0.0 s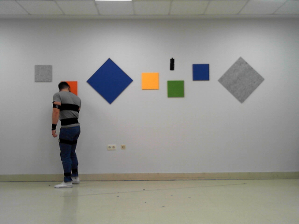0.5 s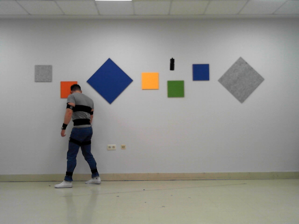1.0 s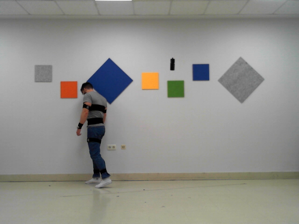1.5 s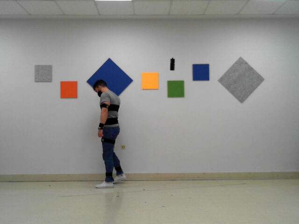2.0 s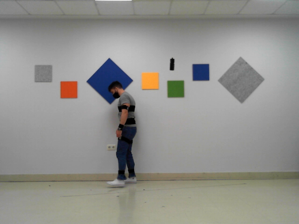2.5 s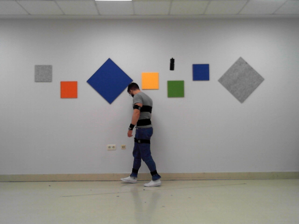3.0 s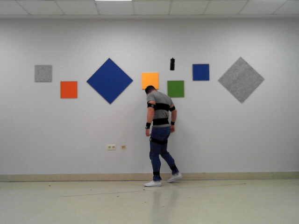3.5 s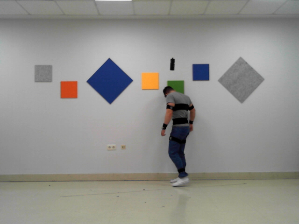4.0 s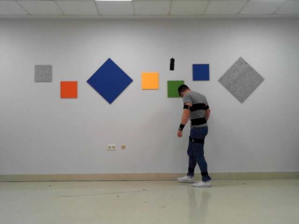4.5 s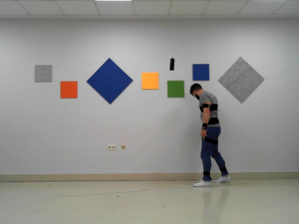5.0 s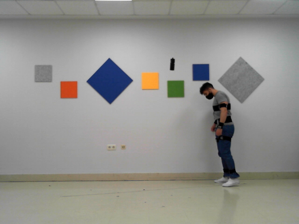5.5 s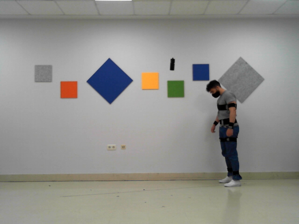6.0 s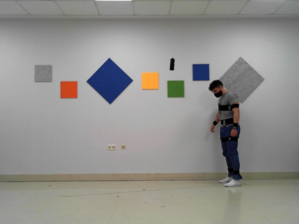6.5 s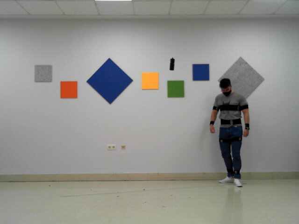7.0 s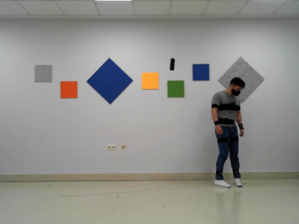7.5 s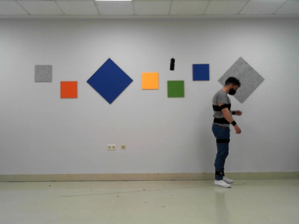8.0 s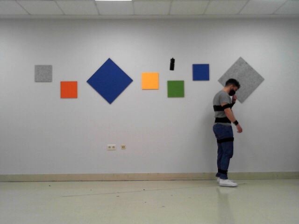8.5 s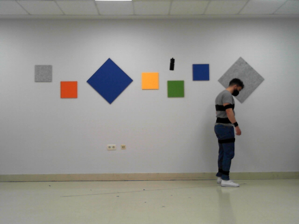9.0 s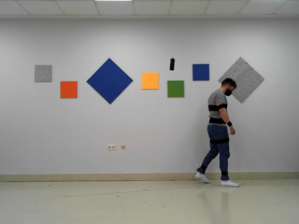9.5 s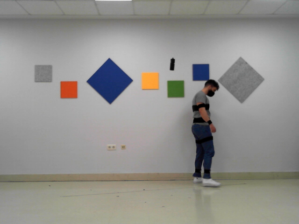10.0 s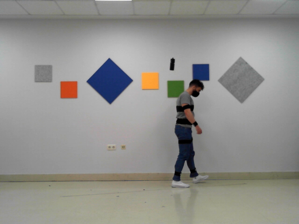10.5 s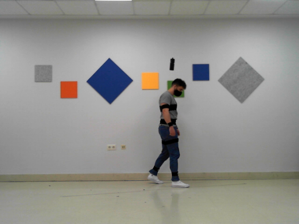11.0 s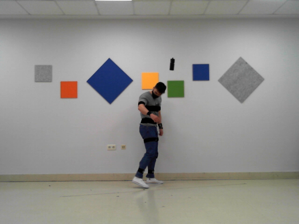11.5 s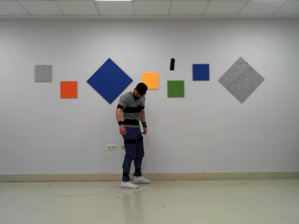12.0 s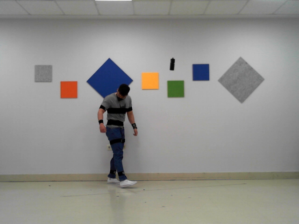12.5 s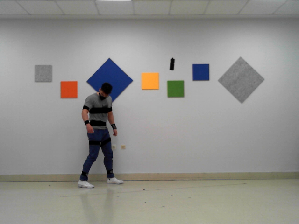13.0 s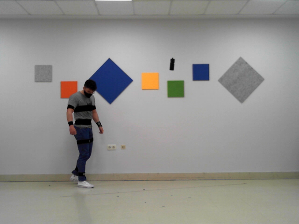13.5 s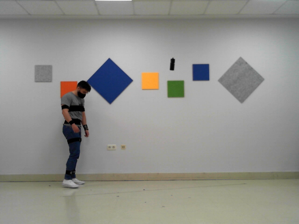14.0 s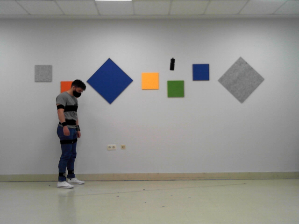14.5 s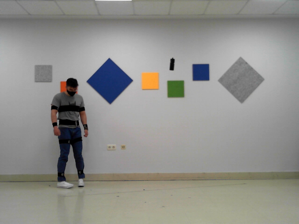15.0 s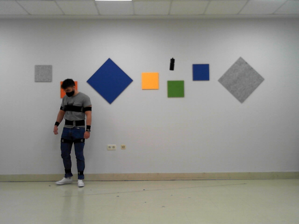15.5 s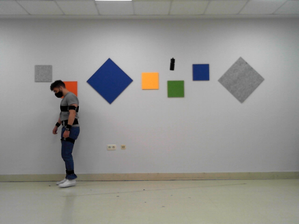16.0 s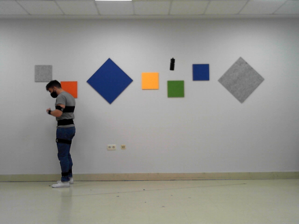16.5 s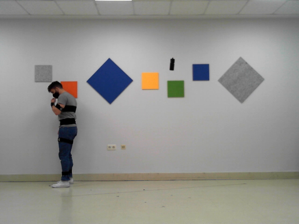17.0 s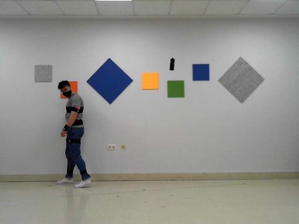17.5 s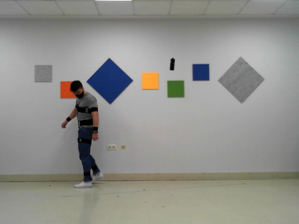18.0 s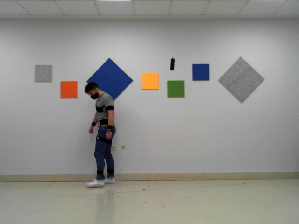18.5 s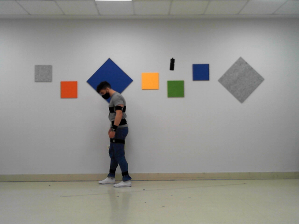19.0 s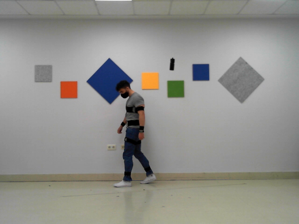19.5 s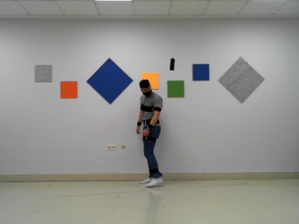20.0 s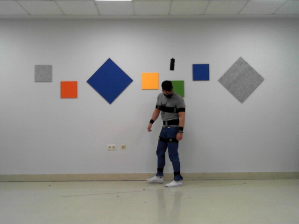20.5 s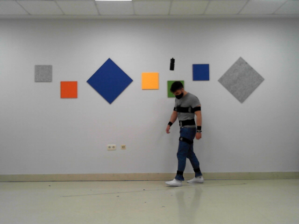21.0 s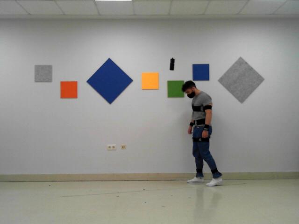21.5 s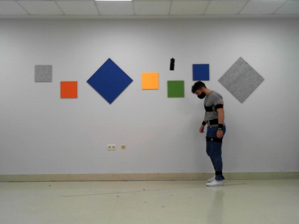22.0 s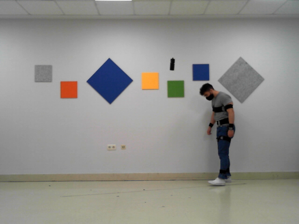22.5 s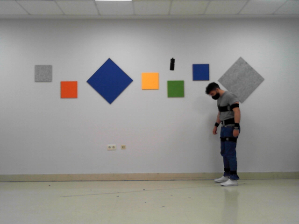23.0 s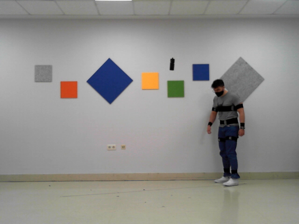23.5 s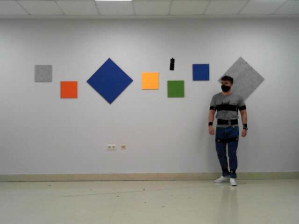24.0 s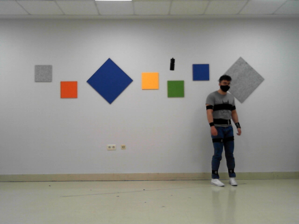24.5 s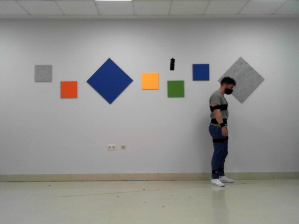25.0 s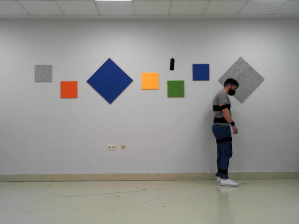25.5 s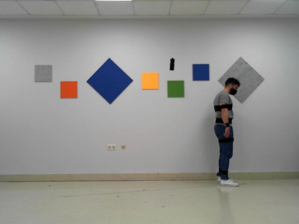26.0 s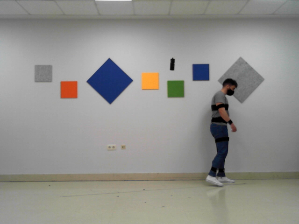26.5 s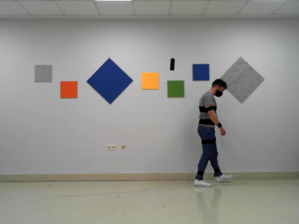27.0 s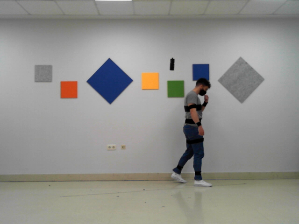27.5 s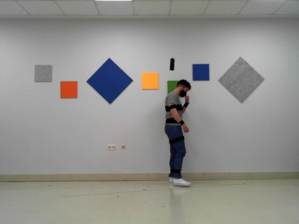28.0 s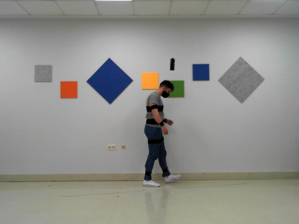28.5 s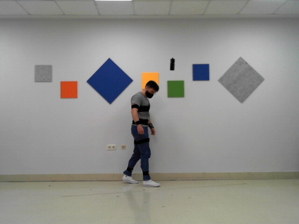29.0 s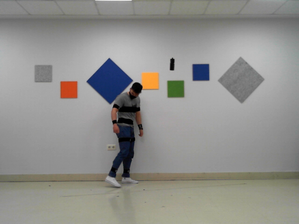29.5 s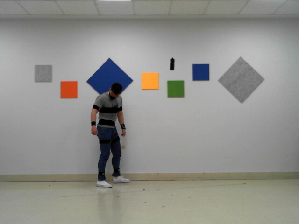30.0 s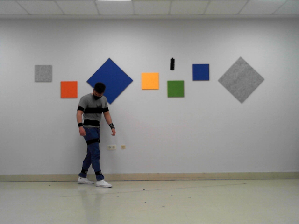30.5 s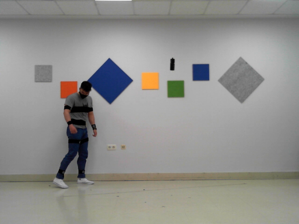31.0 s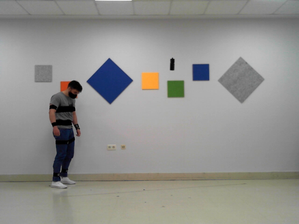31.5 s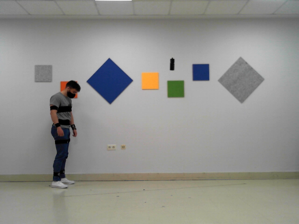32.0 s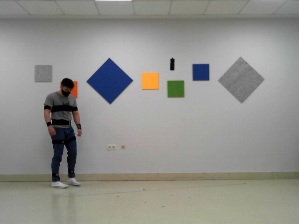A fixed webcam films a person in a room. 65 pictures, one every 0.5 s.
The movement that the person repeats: Walk backward.
